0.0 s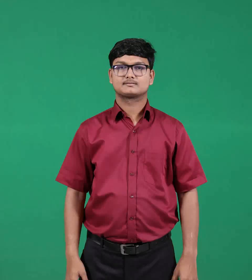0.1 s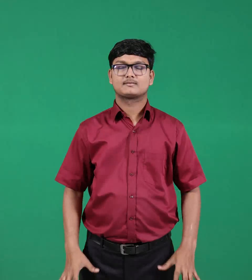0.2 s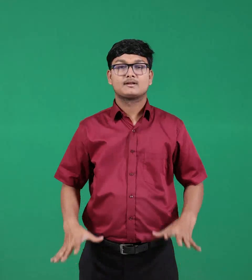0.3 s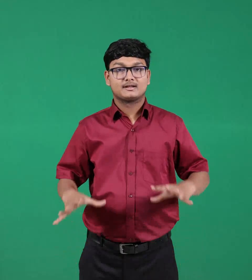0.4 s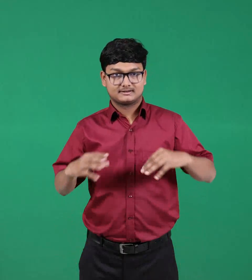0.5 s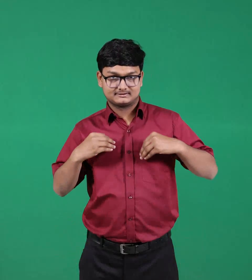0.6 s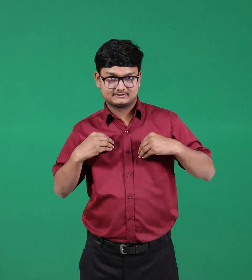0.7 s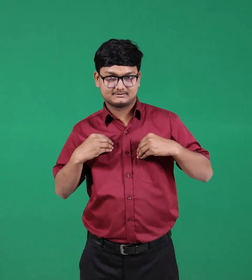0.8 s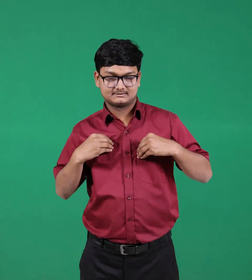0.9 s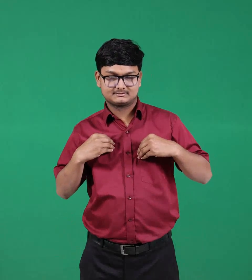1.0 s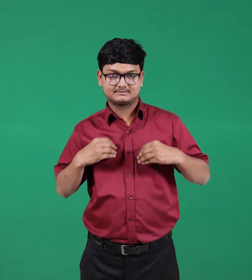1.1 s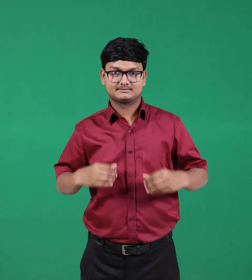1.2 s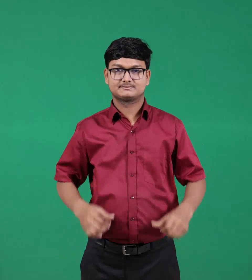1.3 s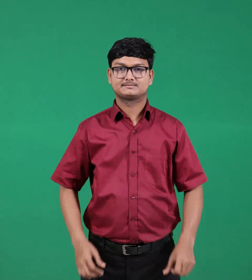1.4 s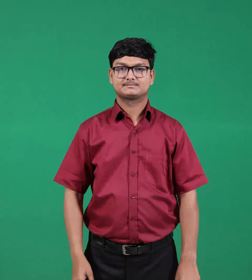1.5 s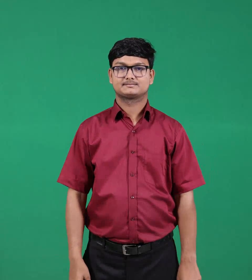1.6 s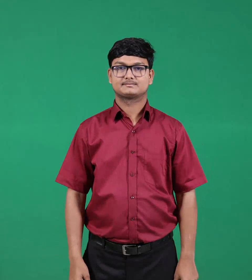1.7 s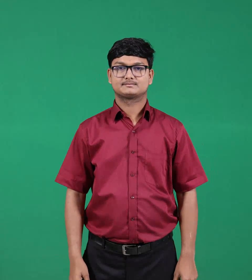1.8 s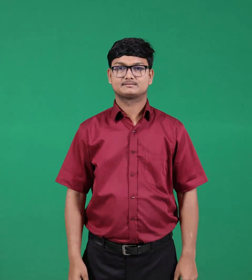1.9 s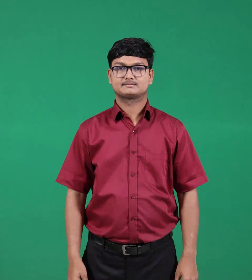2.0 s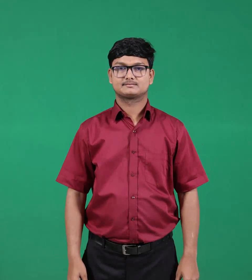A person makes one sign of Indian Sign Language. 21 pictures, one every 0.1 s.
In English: accept
